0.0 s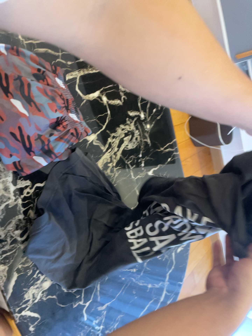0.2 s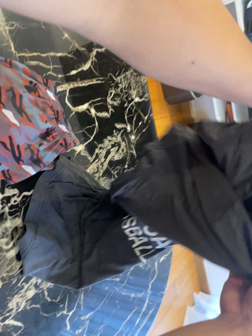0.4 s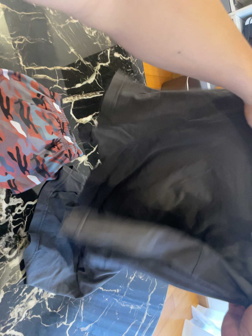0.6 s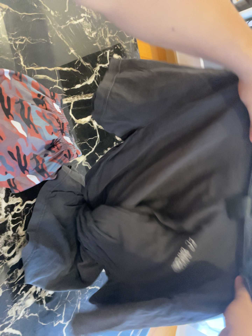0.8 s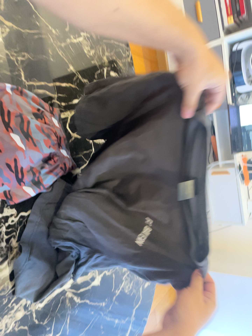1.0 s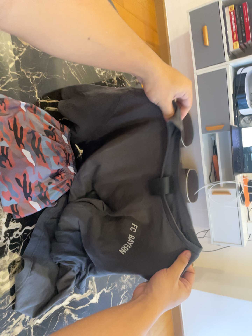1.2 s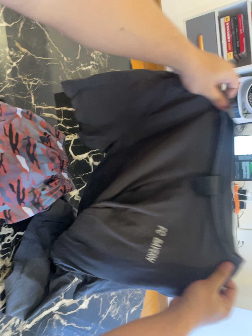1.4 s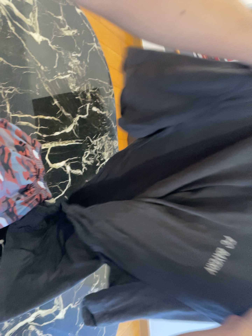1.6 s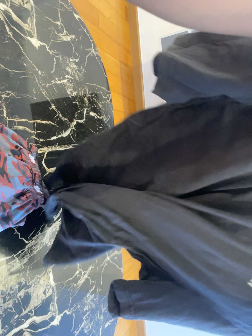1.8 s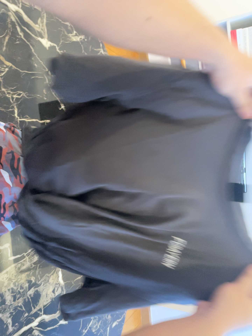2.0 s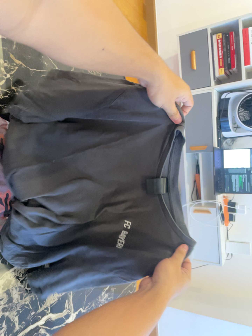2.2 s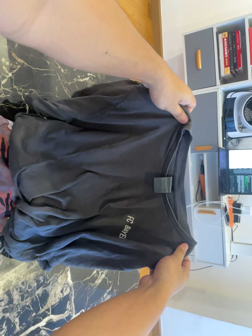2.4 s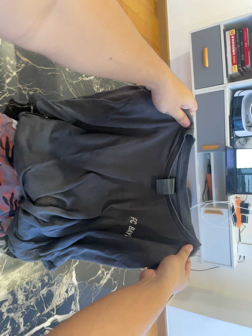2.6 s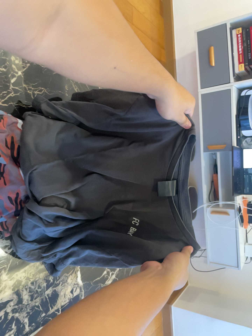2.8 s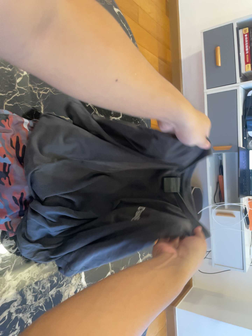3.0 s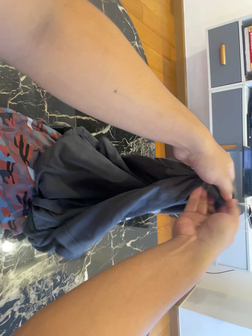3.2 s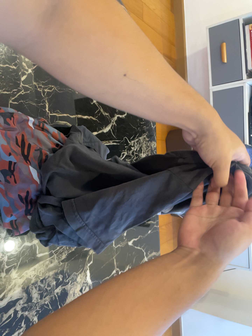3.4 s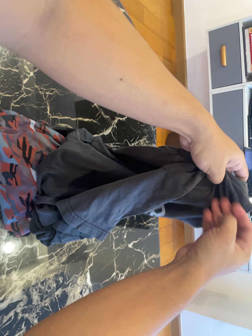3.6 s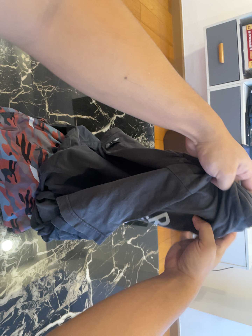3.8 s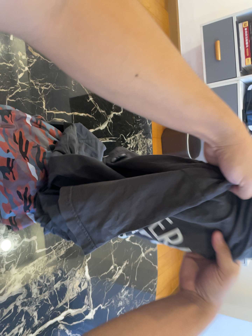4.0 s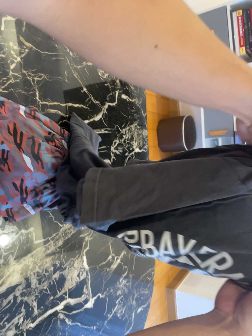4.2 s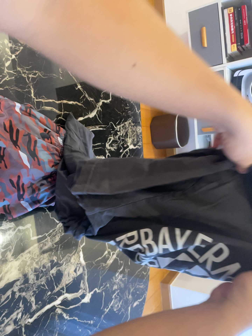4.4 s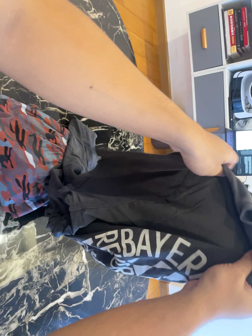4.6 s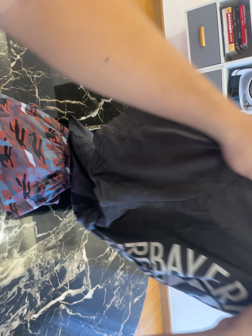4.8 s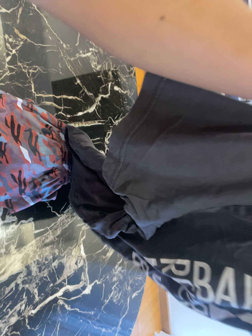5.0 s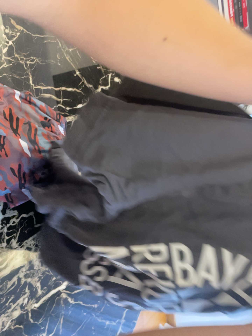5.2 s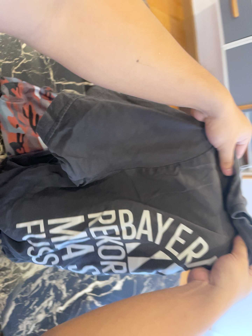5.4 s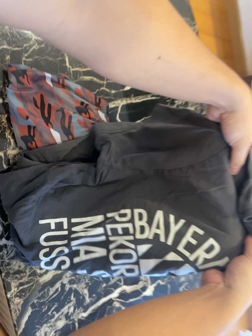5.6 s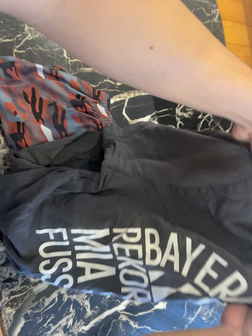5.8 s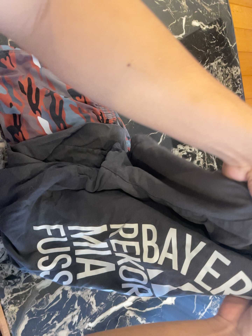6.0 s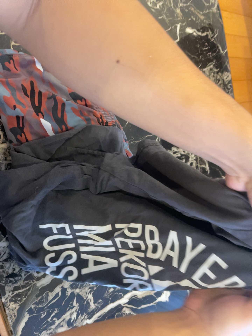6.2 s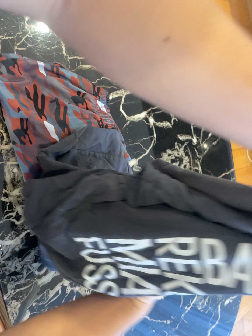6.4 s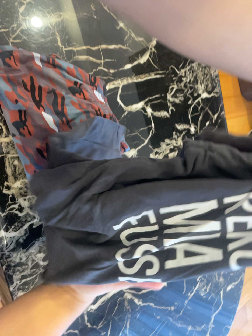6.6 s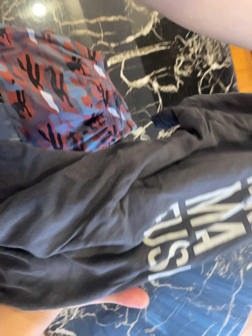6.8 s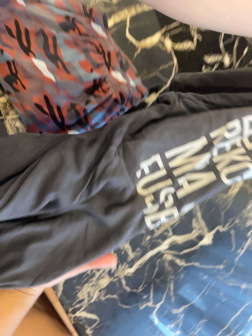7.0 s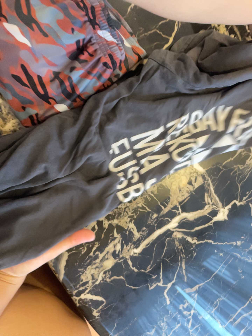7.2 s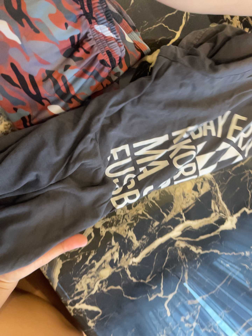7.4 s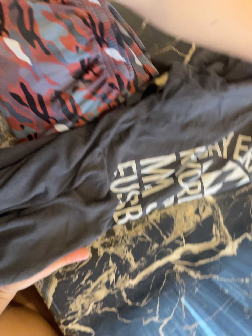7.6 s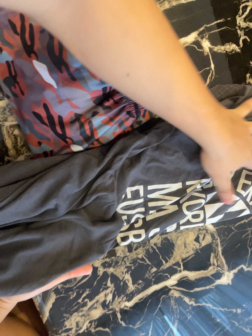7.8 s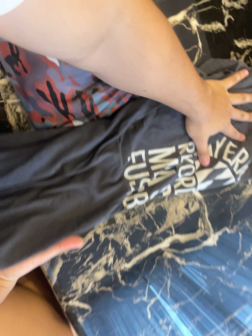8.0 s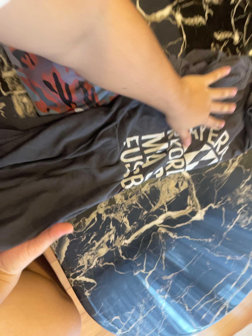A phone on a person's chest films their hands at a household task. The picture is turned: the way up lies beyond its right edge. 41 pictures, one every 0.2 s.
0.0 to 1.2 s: The camera travels backward, about 10 cm, so what stands in front gets smaller. Its aim tips toward the top of its view by about 10 degrees, and the scene shifts downward. It rolls about its line of sight by about 10 degrees, and the scene rotates clockwise.
1.2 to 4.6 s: The camera shifts only a little, or ends up much as it began.
4.6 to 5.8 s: The camera pans to its left by about 25 degrees. It travels forward and to its right, about 24 cm, so what stands in front looms larger.
5.8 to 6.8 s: The camera rolls about its line of sight by about 10 degrees, and the scene rotates counterclockwise.
6.8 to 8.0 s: The camera's aim tips toward the bottom of its view by about 10 degrees, and the scene shifts upward.
The film runs forward here.
